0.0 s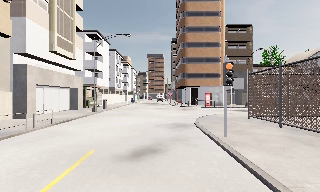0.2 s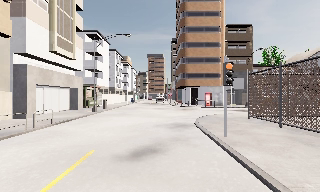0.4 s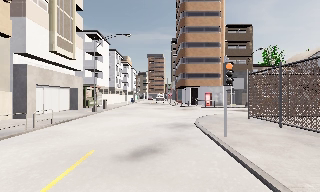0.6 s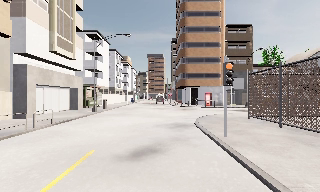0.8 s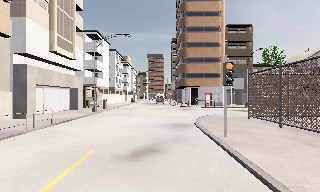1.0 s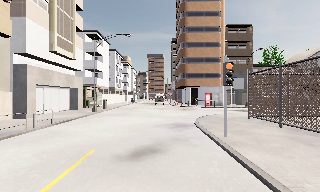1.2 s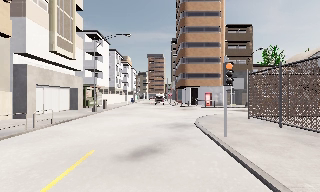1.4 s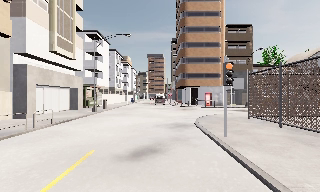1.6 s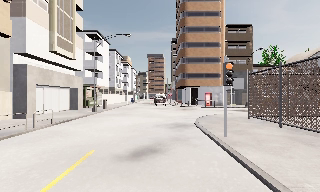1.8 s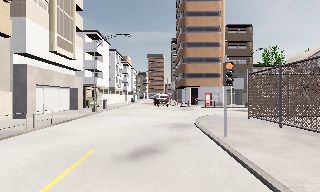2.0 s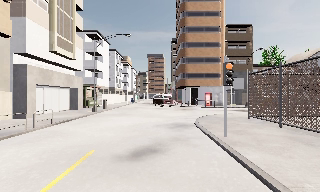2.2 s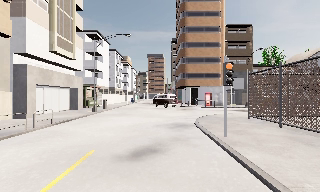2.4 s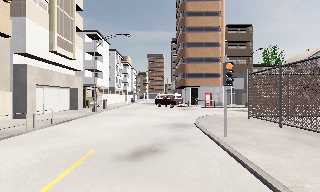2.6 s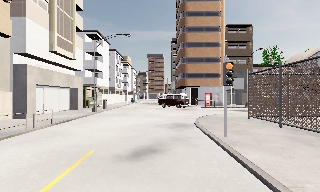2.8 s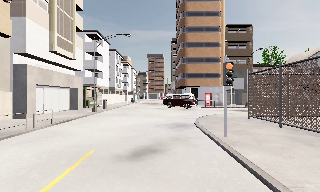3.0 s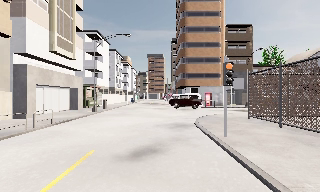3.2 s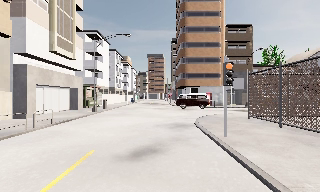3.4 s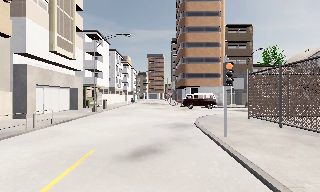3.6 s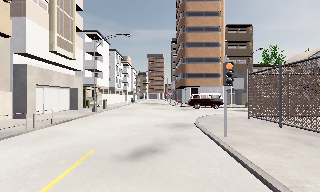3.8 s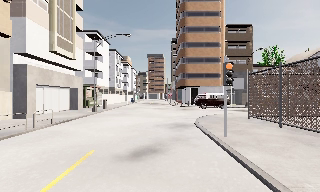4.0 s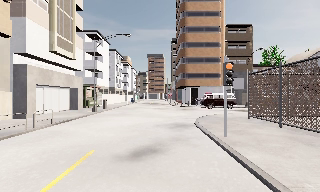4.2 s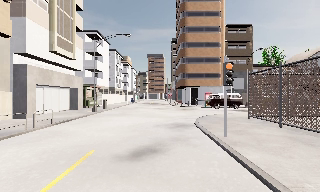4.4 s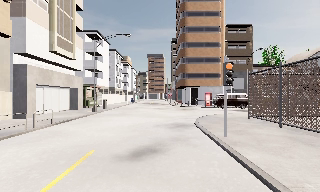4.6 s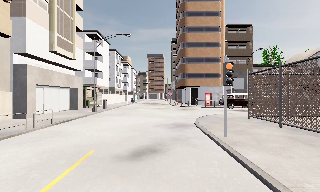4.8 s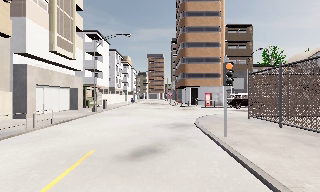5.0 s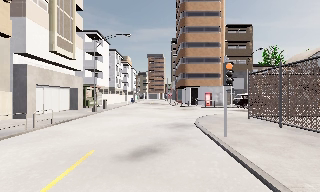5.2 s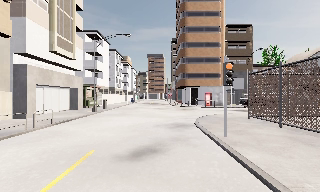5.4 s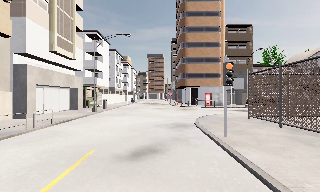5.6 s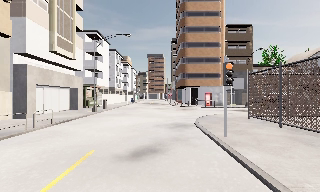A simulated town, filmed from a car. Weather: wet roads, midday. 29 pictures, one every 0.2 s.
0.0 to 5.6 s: The camera keeps its place and its aim.
The film runs backward here.
